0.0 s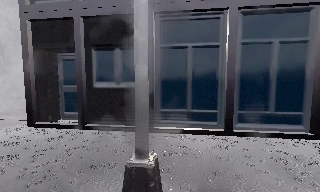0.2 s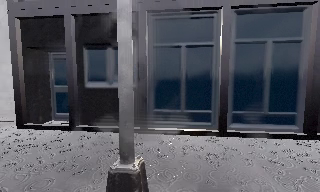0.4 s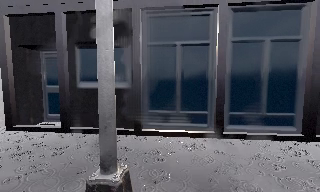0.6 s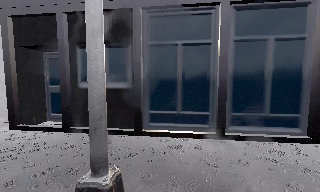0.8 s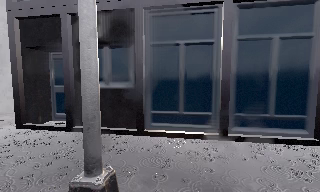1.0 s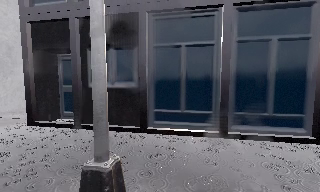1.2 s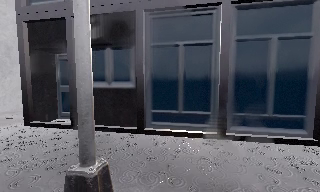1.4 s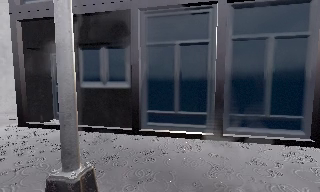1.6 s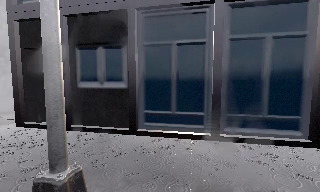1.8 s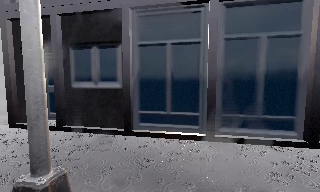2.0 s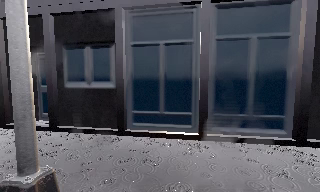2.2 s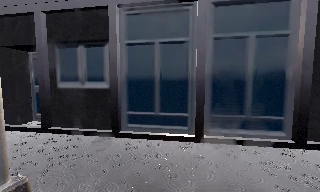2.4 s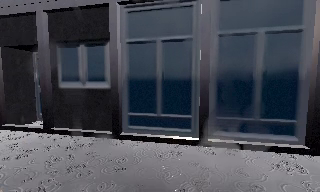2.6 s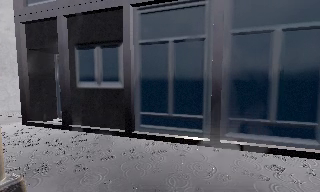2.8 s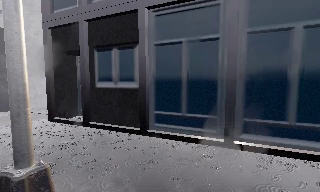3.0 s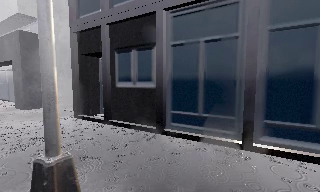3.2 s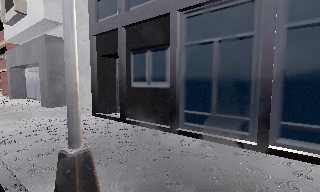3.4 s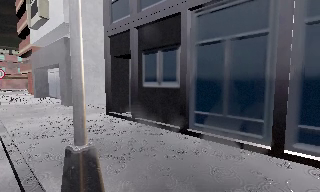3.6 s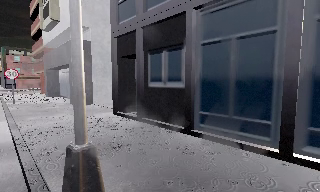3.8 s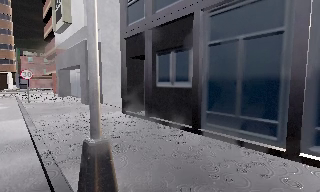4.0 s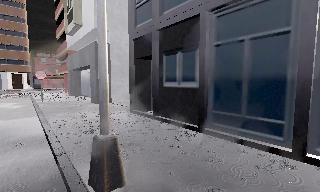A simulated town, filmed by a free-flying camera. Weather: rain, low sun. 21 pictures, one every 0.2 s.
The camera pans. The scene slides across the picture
to the right.
The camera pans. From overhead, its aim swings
counterclockwise.
0.0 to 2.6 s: The camera travels to its right and forward, about 1.5 m.
2.6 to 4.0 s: The camera pans to its left, which is counterclockwise from overhead, by about 30 degrees.
The film runs backward here.
